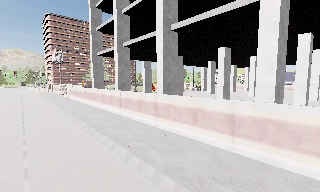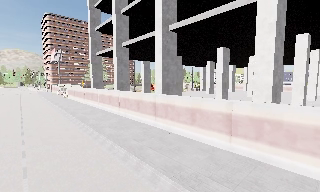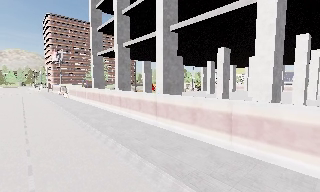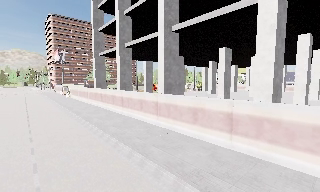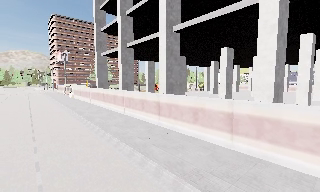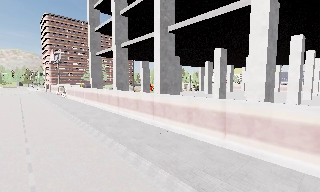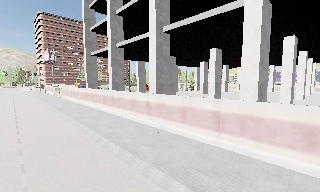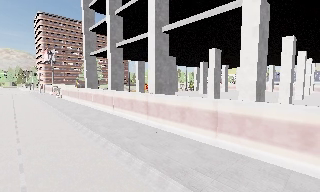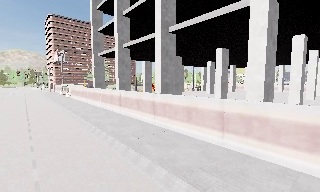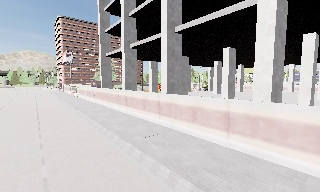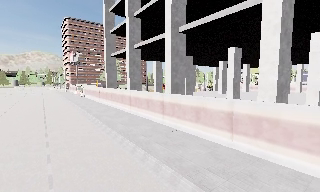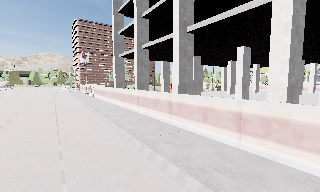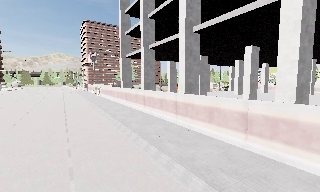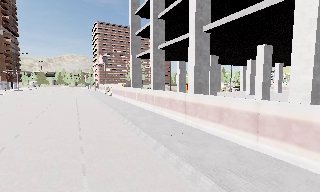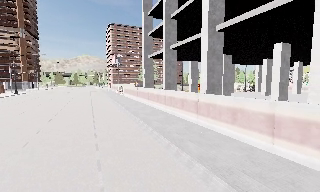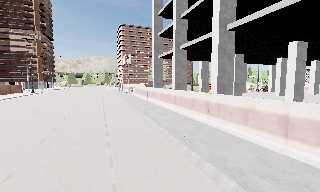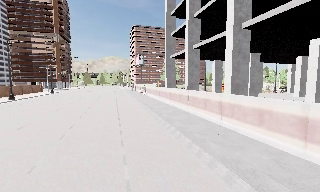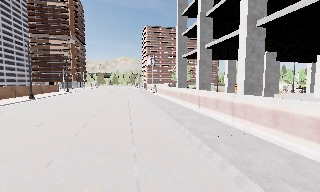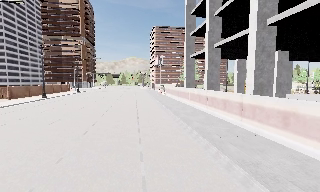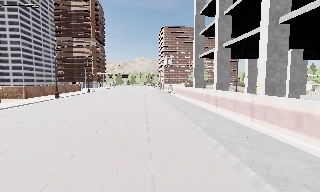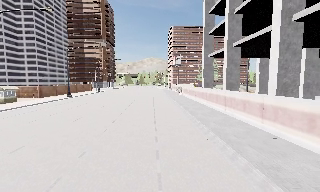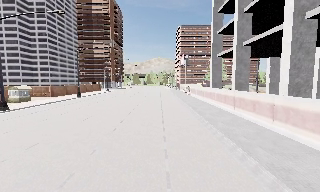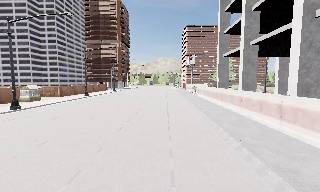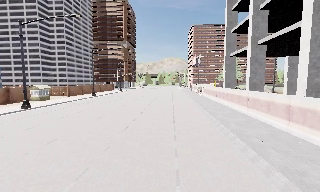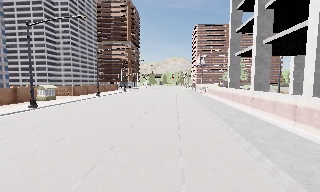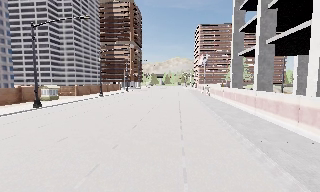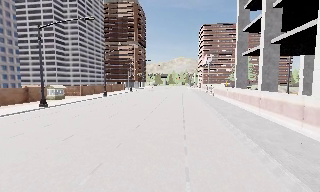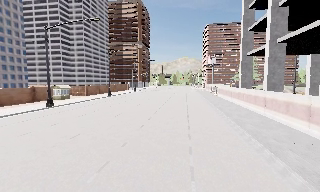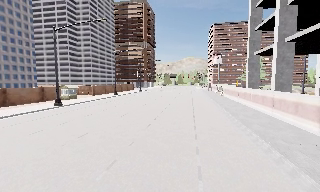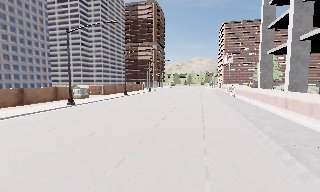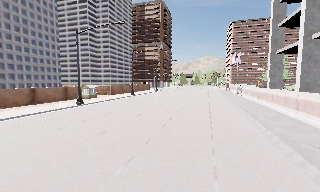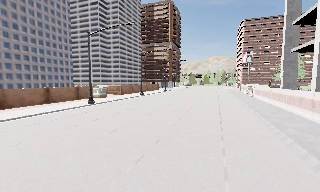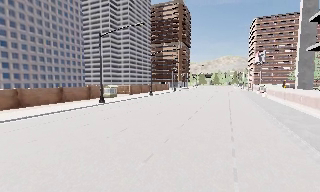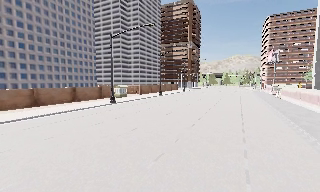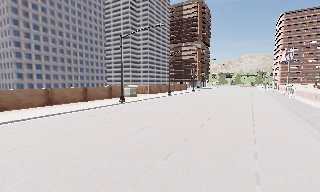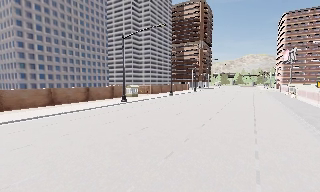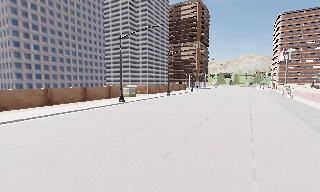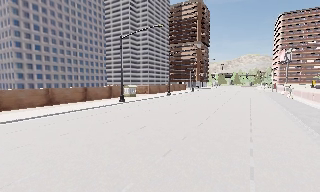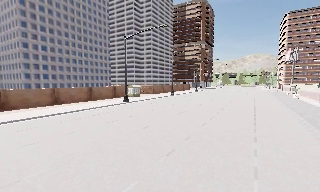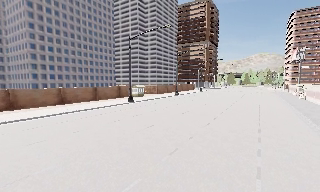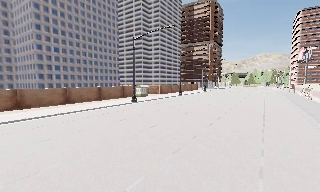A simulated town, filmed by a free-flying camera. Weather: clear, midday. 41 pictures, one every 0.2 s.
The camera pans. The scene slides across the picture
to the right.
The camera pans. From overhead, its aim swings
counterclockwise.
0.0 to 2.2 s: The camera travels backward, about 1 m, so what stands in front gets smaller.
2.2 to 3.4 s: The camera swings to its left by about 20 degrees, and the scene slides to the right. It travels backward, about 0.5 m, so what stands in front gets smaller.
3.4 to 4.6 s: The camera pans to its left, which is counterclockwise from overhead, by about 15 degrees.
4.6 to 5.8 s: The camera shifts only a little, or ends up much as it began.
5.8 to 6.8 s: The camera swings to its left by about 15 degrees, and the scene slides to the right.
6.8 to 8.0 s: The camera travels backward, about 0.5 m, so what stands in front gets smaller.
The film runs backward here.
